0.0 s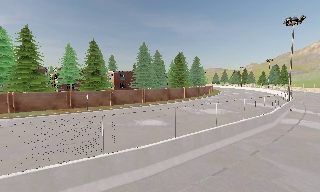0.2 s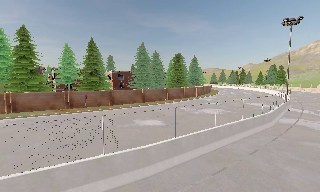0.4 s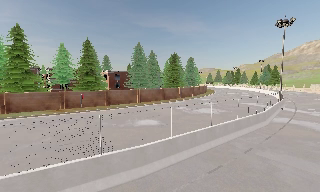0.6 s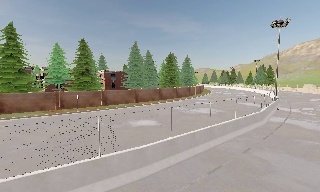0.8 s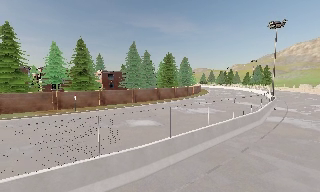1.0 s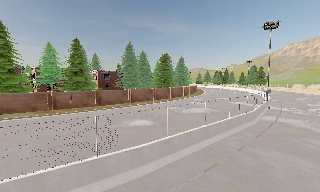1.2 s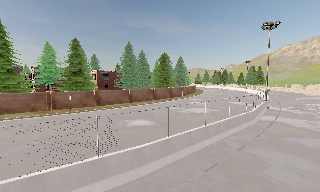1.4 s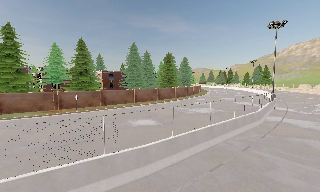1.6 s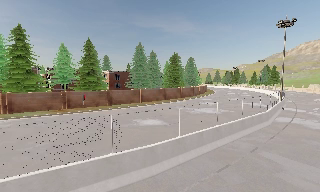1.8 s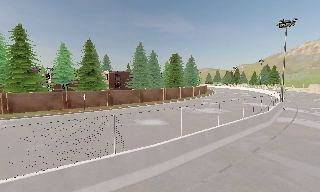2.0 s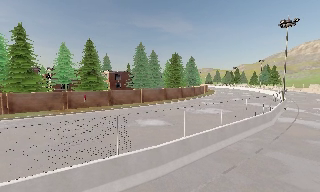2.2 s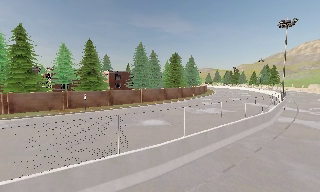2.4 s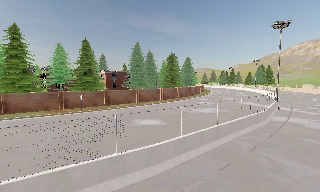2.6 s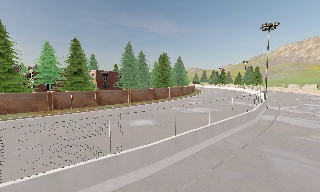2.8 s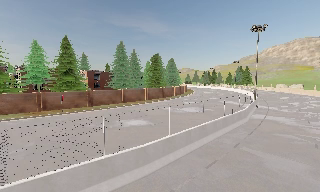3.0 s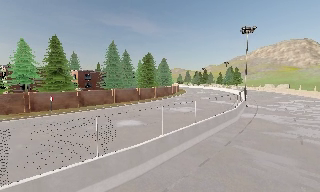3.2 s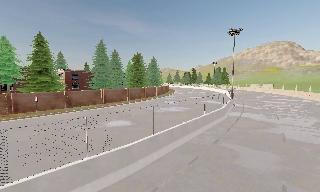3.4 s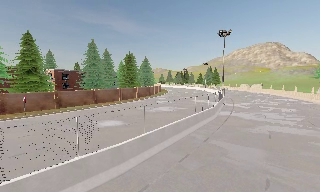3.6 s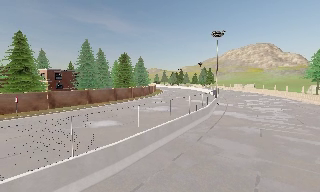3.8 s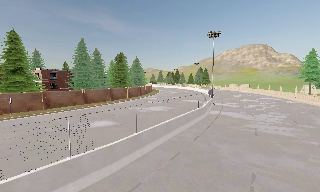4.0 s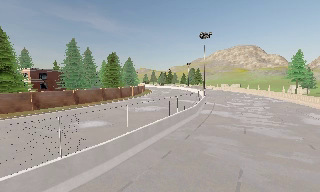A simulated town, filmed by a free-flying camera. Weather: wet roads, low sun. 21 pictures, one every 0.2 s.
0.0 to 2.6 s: The camera travels to its left, about 1 m.
2.6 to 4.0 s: The scene slides to the left, as the camera pans about 20 degrees to its right. It travels backward, about 0.5 m, so what stands in front gets smaller.
The film runs backward here.
